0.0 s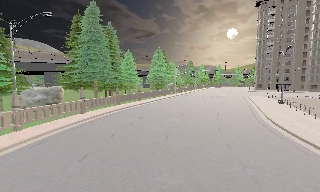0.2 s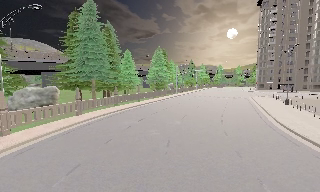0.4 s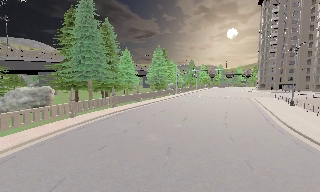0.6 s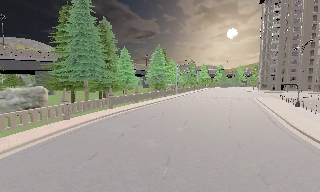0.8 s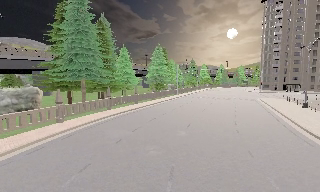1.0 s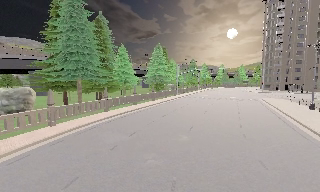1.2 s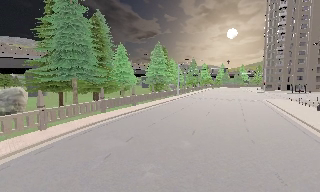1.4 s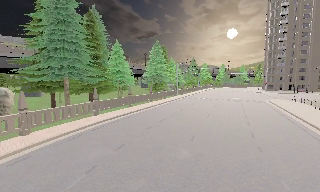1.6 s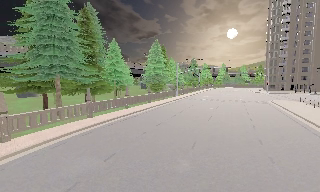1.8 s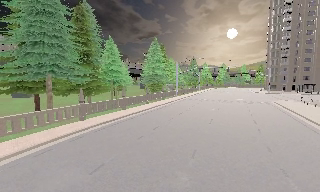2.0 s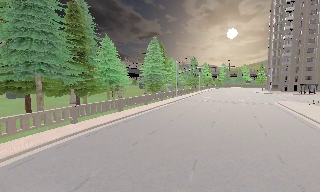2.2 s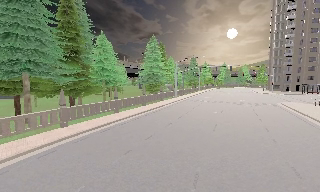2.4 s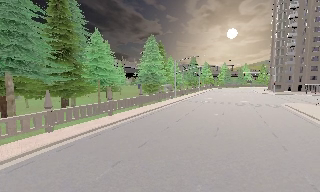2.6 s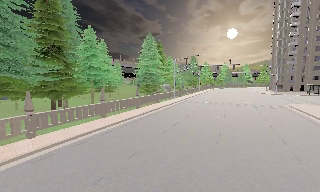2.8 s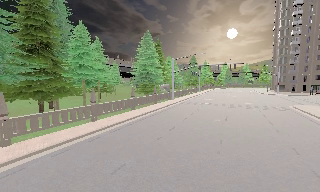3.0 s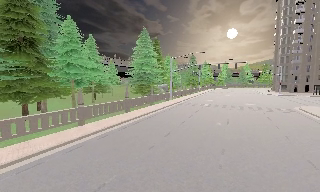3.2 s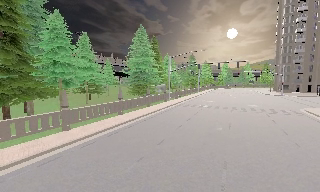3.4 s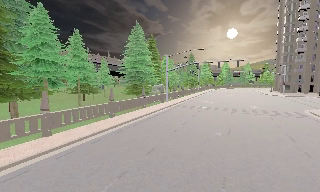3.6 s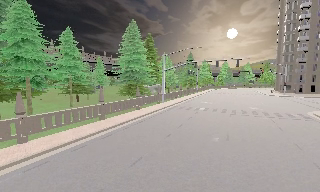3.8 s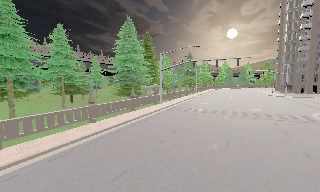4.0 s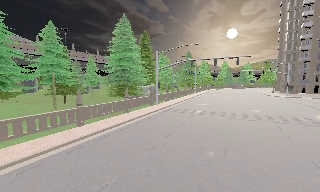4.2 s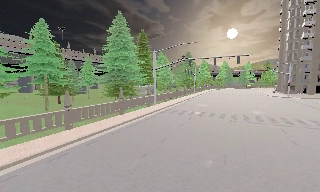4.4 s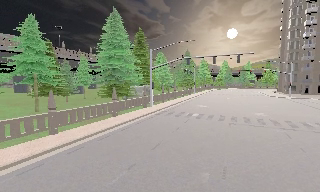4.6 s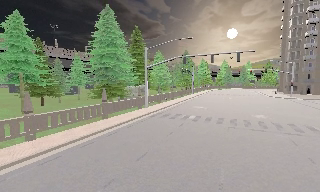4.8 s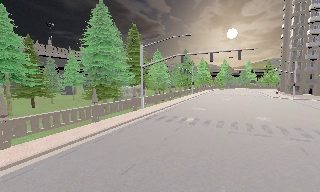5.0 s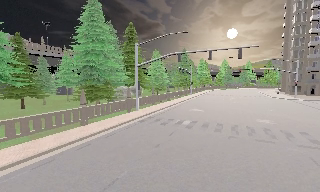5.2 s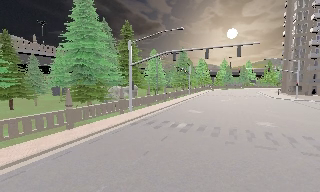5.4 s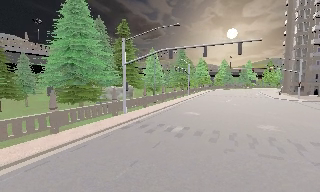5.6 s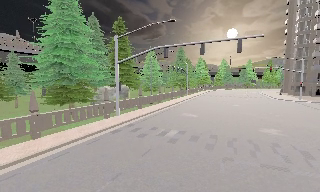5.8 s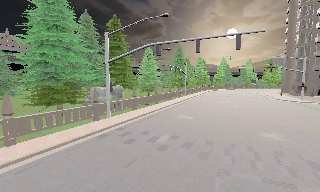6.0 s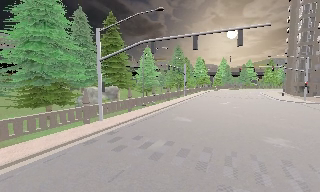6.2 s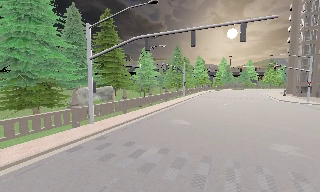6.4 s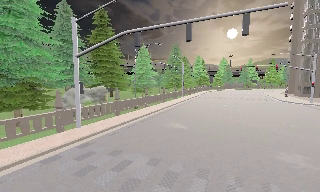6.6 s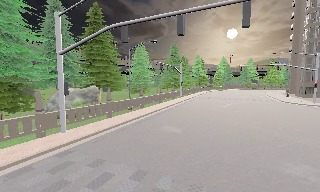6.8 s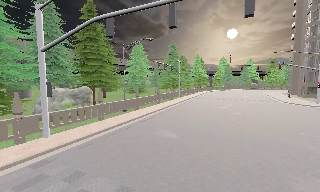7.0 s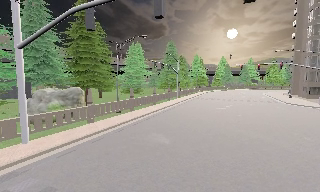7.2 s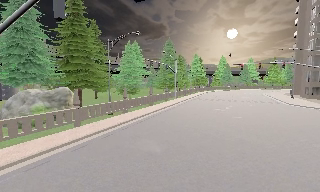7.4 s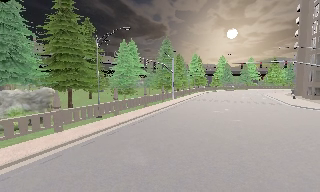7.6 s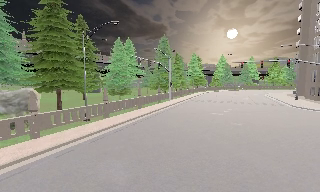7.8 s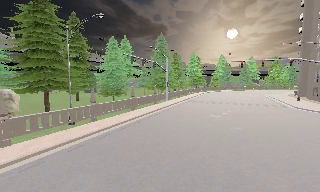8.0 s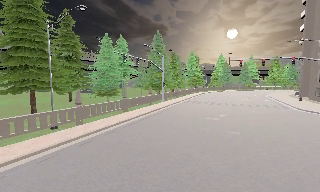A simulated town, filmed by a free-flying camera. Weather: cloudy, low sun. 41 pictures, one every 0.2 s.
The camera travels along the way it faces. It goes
forward.
0.0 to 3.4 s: The camera travels forward, about 19 m, so what stands in front looms larger.
3.4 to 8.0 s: The camera travels forward and to its right, about 25 m, so what stands in front looms larger.
The film runs backward here.
